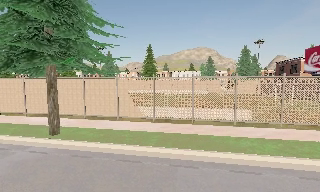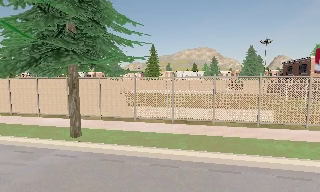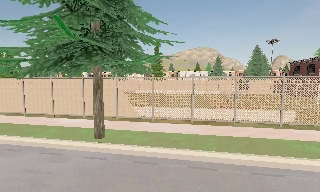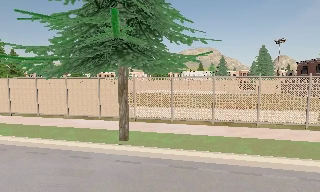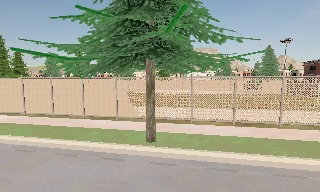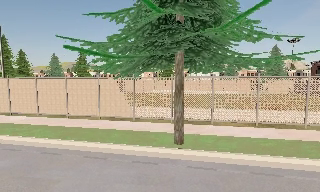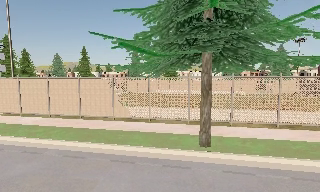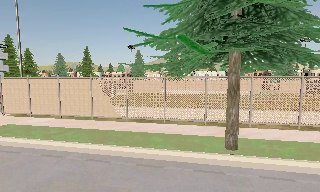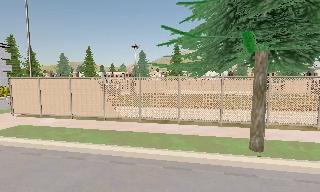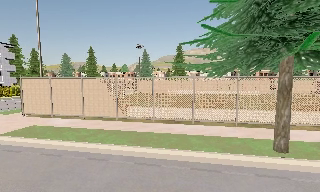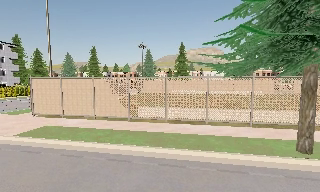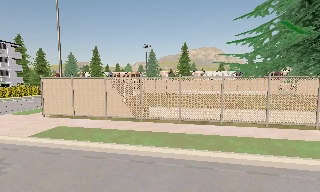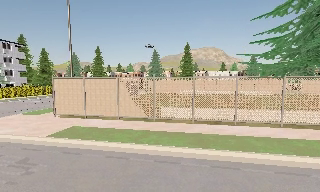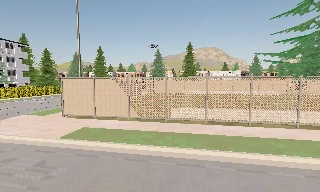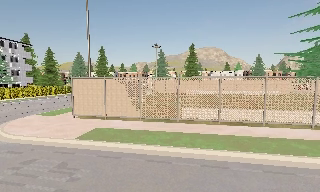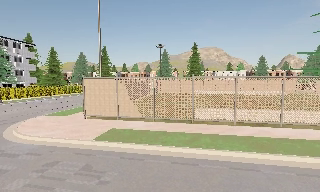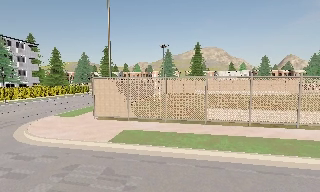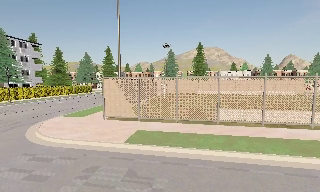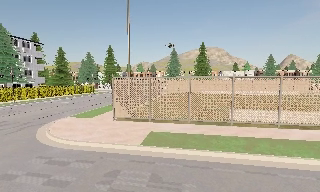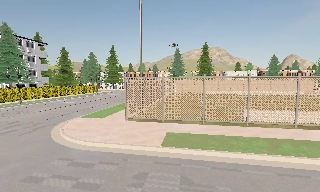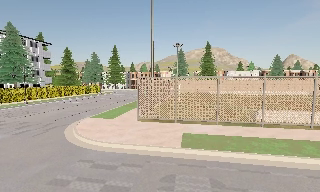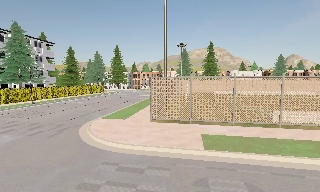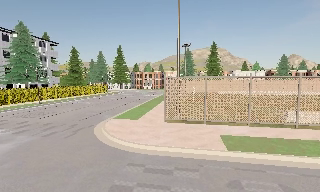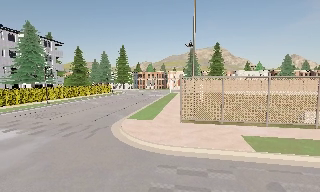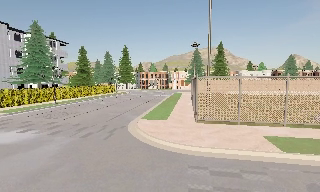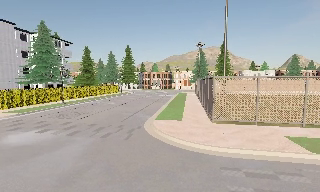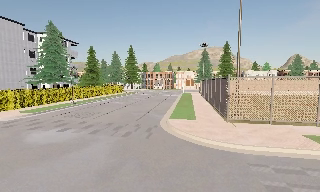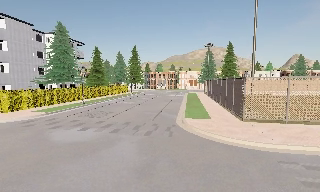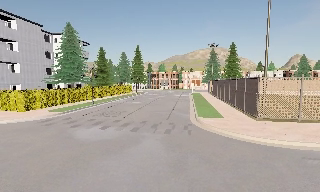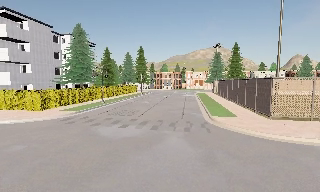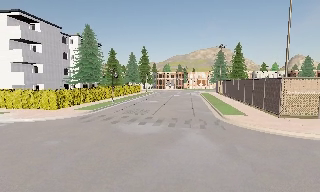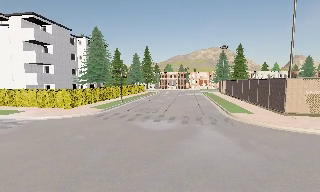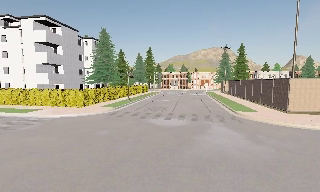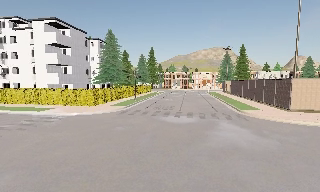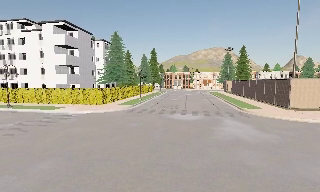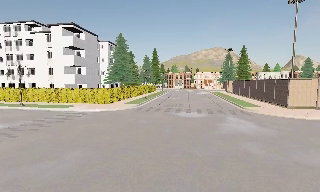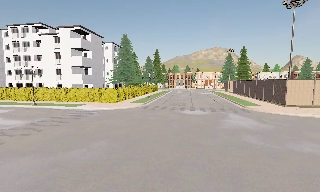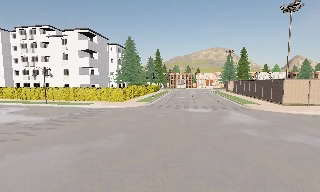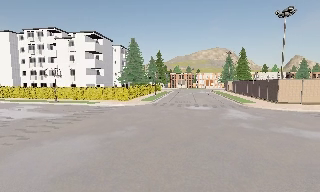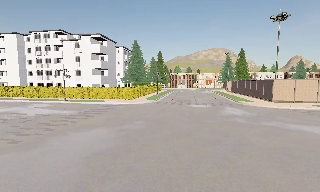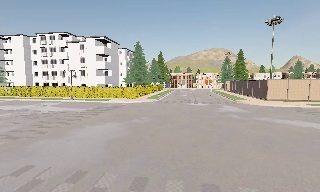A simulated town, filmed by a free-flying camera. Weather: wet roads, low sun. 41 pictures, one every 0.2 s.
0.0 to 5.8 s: The camera travels to its left, about 30 m, so close, fixed things drift to the right.
5.8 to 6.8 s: The camera travels to its left and backward, about 6 m, so close, fixed things drift to the right.
6.8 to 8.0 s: The camera travels backward, about 8 m, so what stands in front gets smaller.
The film runs forward here.
